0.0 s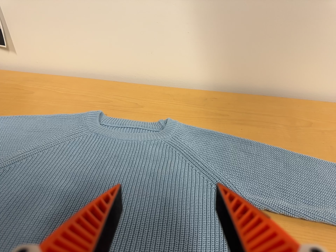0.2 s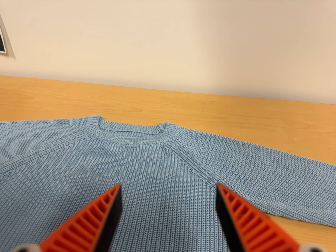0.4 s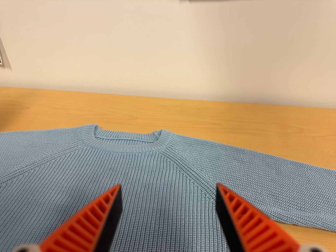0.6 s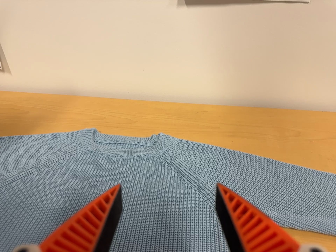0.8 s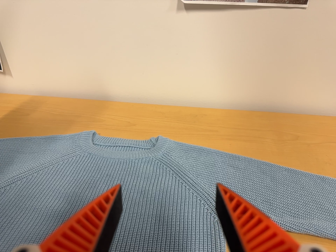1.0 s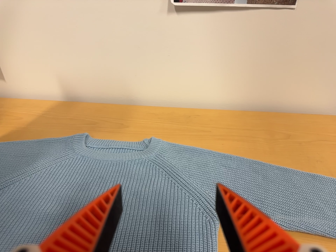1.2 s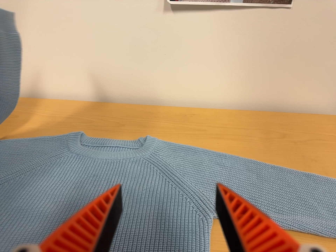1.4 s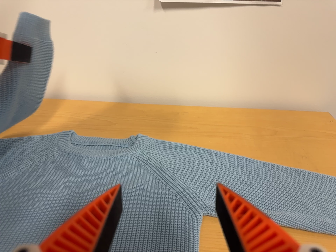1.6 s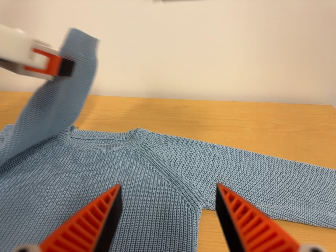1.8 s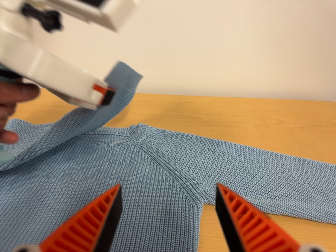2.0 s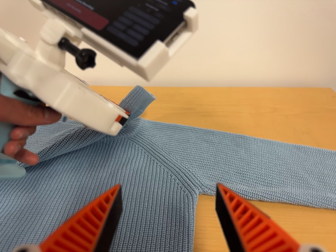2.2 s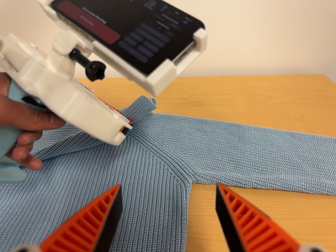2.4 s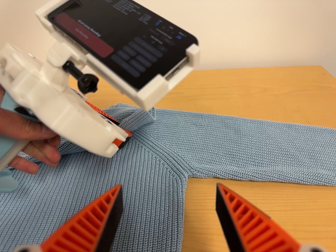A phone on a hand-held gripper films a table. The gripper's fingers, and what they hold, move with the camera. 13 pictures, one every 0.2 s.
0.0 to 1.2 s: The camera shifts only a little, or ends up much as it began.
1.2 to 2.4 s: The camera travels to its right, about 6 cm, so close, fixed things drift to the left.
The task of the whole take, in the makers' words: left arm across.
The film runs forward here.
